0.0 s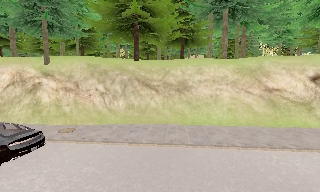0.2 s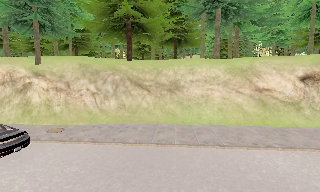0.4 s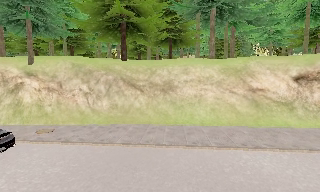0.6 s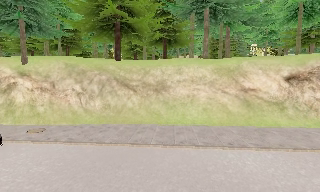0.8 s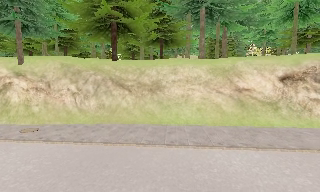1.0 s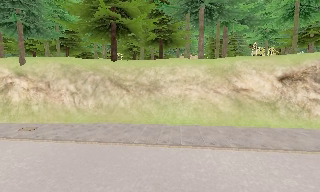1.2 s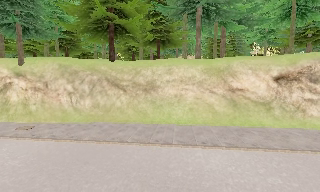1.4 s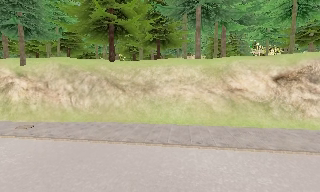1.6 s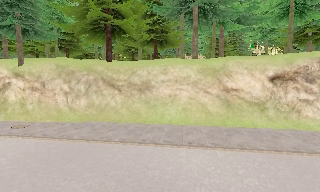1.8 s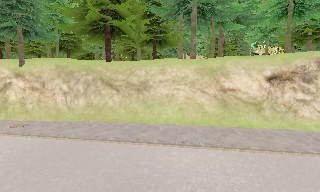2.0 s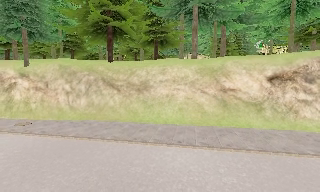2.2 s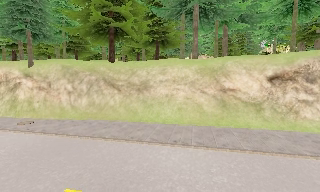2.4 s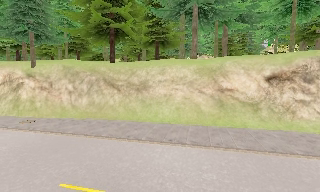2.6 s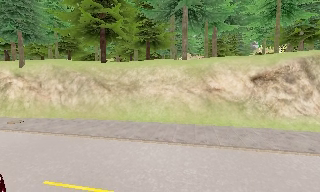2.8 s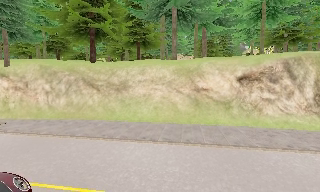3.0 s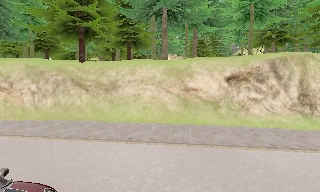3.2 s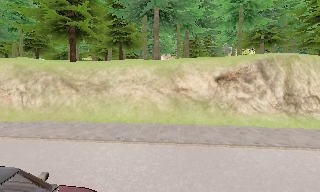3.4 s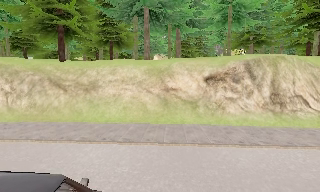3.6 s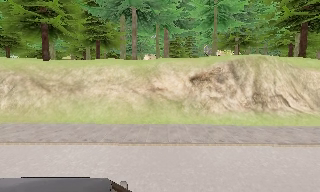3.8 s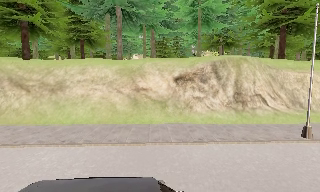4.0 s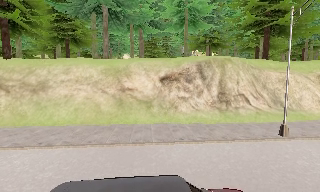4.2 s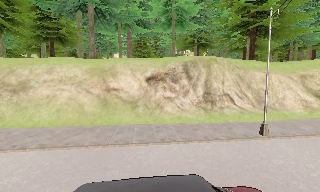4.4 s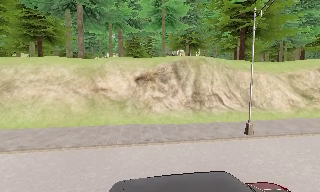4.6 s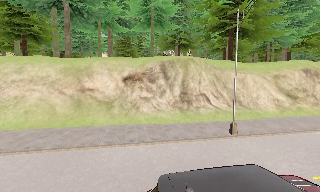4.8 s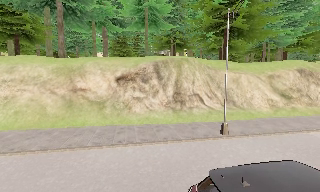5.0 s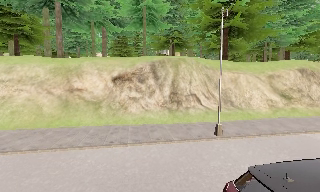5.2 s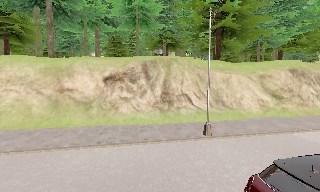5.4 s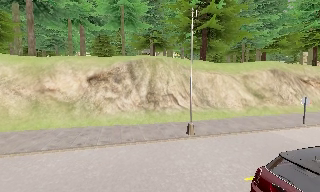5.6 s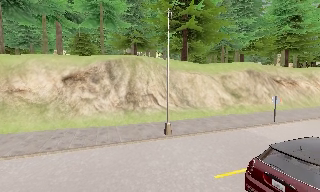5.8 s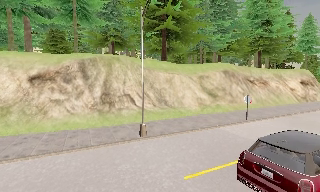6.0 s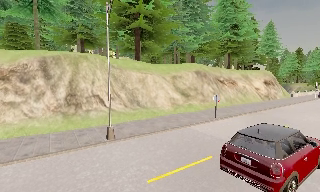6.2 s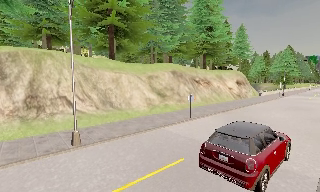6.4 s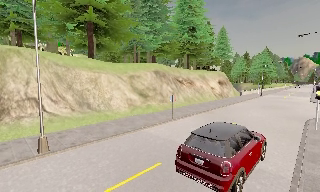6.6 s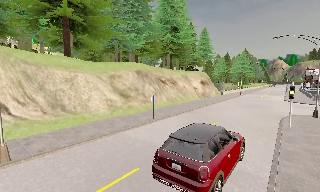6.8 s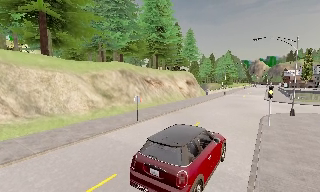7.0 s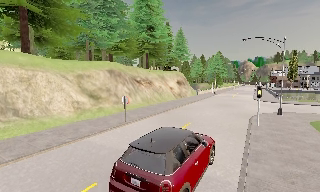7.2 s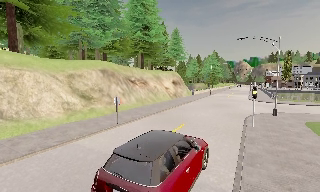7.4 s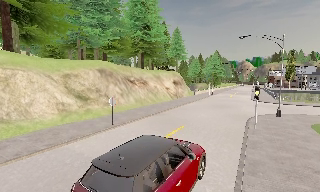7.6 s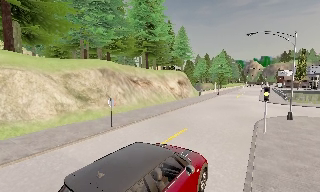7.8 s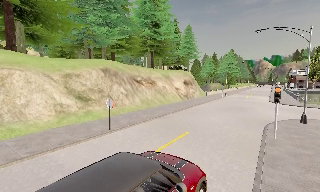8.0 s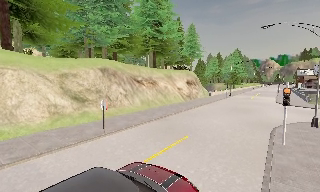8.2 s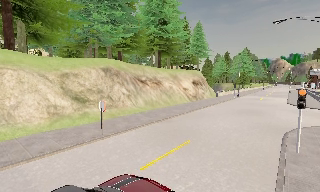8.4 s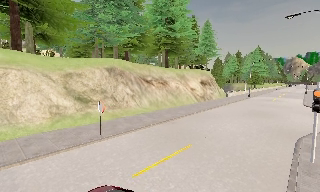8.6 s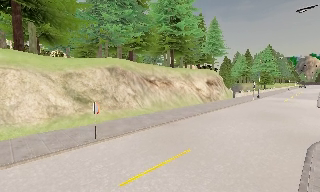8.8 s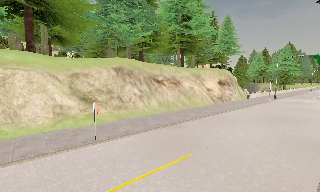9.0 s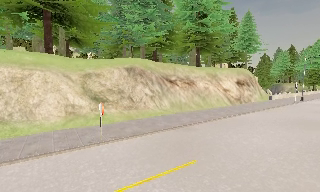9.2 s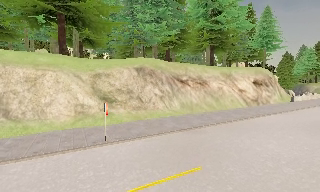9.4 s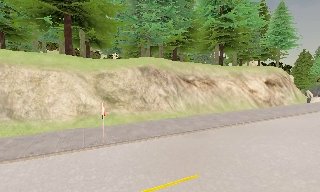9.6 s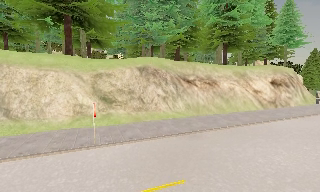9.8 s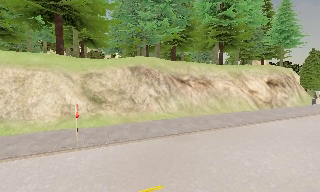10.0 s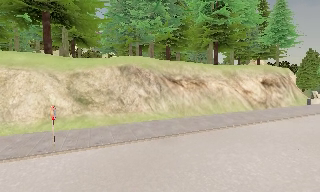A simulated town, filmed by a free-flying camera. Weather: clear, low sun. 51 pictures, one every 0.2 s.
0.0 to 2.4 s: The camera travels to its right, about 6 m, so close, fixed things drift to the left.
2.4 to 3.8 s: The camera pans to its right, which is clockwise from overhead, by about 15 degrees. It travels to its right, about 3.5 m, so close, fixed things drift to the left.
3.8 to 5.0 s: The camera travels to its right, about 3.5 m, so close, fixed things drift to the left.
5.0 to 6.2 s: The camera swings to its right by about 30 degrees, and the scene slides to the left. It travels to its right, about 3 m, so close, fixed things drift to the left.
6.2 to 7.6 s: The camera pans to its right, which is clockwise from overhead, by about 15 degrees. It travels forward and to its right, about 4 m, so what stands in front looms larger.
7.6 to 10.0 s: The camera pans to its left, which is counterclockwise from overhead, by about 35 degrees. It travels to its right and forward, about 9 m.
The film runs forward here.
